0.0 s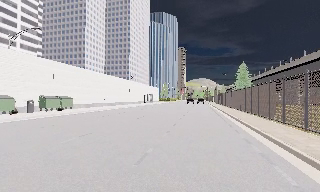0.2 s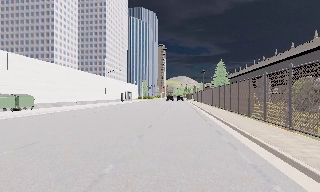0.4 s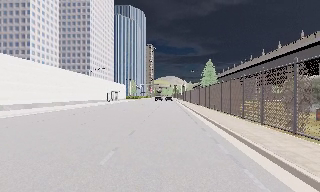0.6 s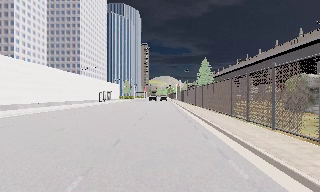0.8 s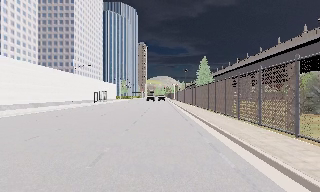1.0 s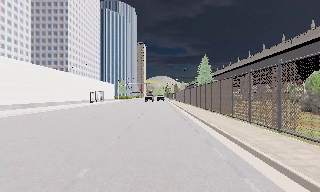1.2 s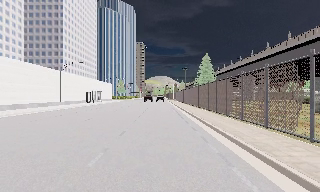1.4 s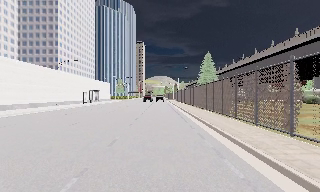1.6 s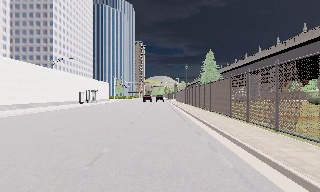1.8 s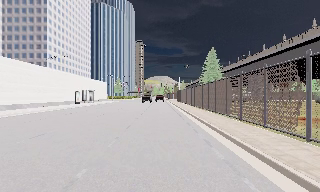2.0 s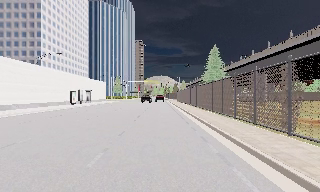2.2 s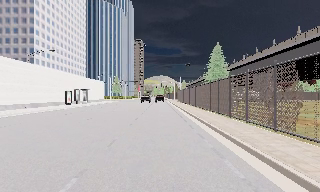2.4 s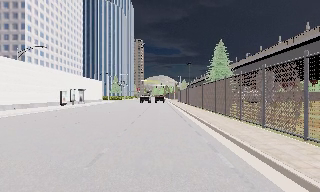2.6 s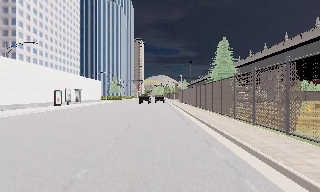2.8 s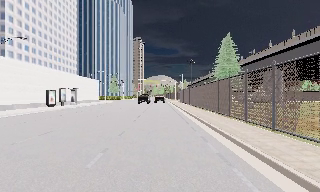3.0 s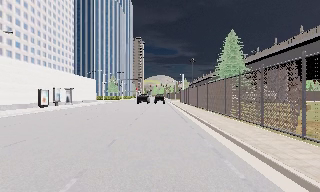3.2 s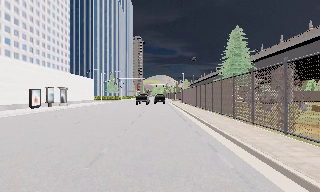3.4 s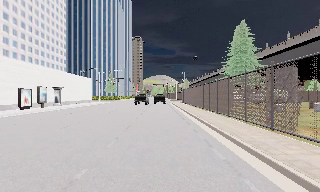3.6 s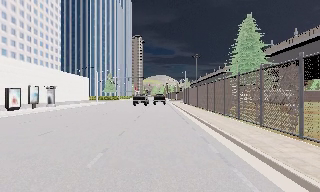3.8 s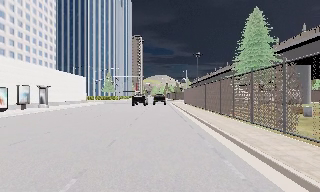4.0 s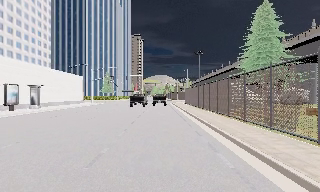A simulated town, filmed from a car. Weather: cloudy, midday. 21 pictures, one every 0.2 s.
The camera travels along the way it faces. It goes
forward.
0.0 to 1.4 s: The camera pans to its right, which is clockwise from overhead, by about 15 degrees. It travels forward, about 10 m, so what stands in front looms larger.
1.4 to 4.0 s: The camera travels forward, about 20 m, so what stands in front looms larger.
The film runs forward here.
